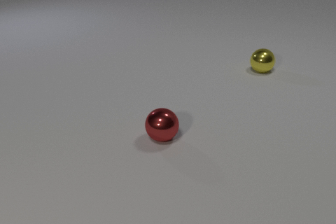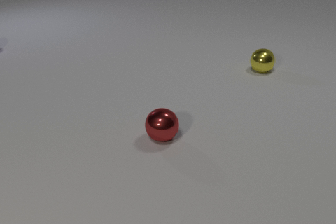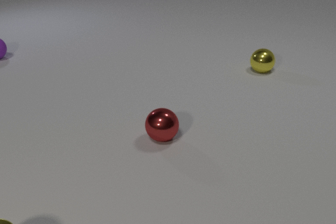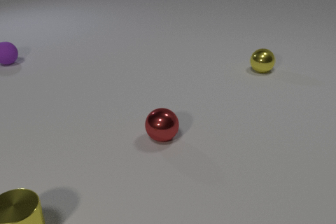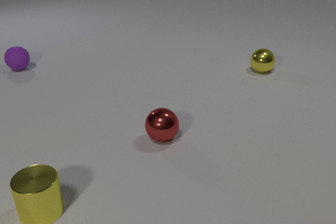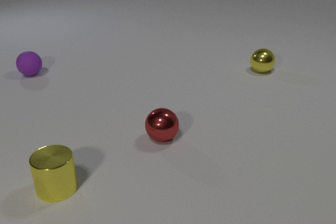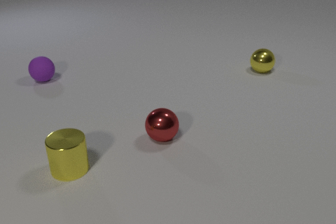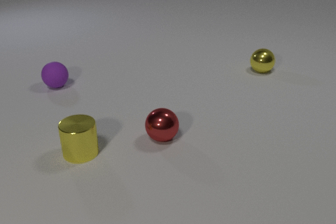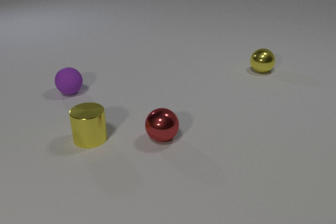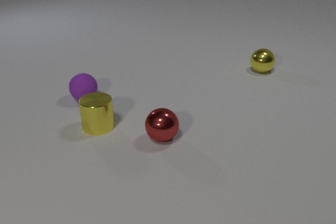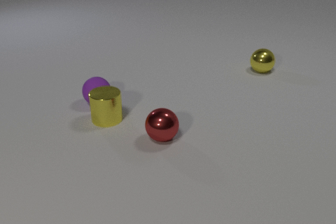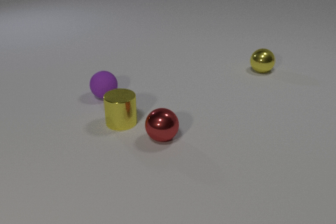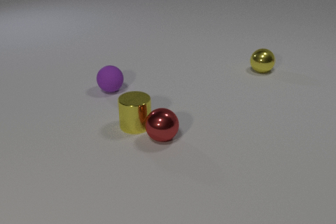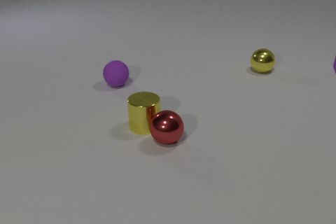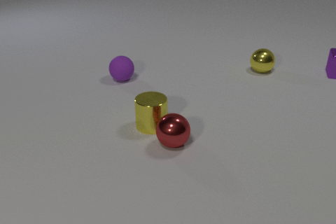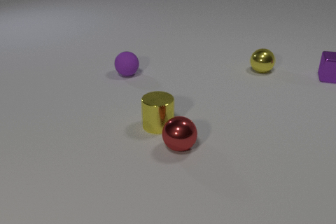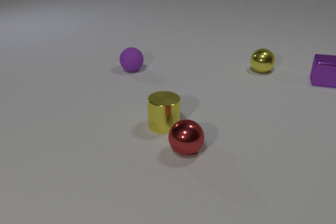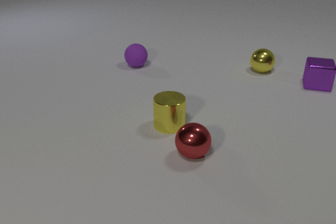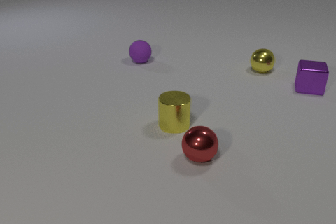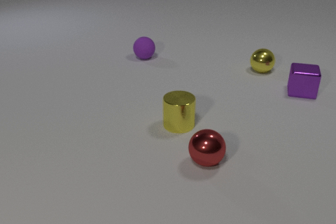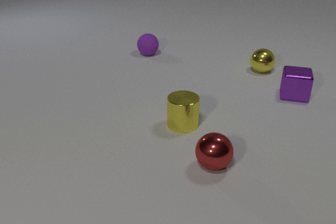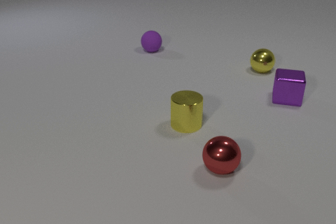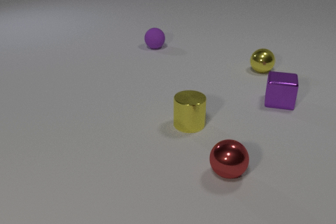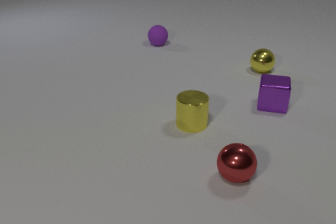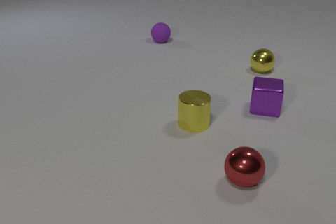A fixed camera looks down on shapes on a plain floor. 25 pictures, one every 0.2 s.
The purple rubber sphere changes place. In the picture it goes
to the right.
0.0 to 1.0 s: The yellow metal cylinder comes in at the bottom edge, slides away from the camera and to the right. The purple rubber sphere comes in at the left edge, rolls toward the camera and to the right.
1.0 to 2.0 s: The yellow metal cylinder slides away from the camera and to the right. The purple rubber sphere rolls toward the camera and to the right. The yellow metal cylinder and the purple rubber sphere collide.
2.0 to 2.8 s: The yellow metal cylinder slides to the right. The purple rubber sphere rolls away from the camera and to the right. The red metal sphere rolls to the right and toward the camera. The purple metal cube comes in at the right edge, slides toward the camera and to the left. The yellow metal cylinder and the red metal sphere collide.
2.8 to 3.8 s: The yellow metal cylinder slides to the right. The purple rubber sphere rolls away from the camera and to the right. The red metal sphere rolls to the right and toward the camera. The purple metal cube slides toward the camera and to the left.
3.8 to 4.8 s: The yellow metal cylinder slides to the right. The purple rubber sphere rolls away from the camera. The red metal sphere rolls to the right and toward the camera. The purple metal cube slides toward the camera and to the left.
Are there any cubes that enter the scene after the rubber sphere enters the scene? yes.
What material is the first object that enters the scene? rubber.
Are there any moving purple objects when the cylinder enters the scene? yes.
